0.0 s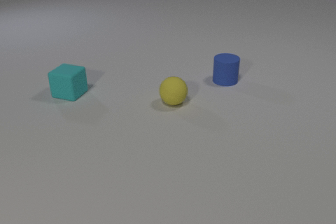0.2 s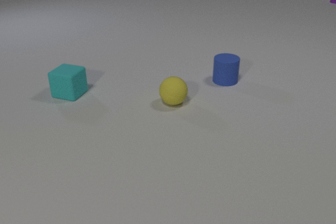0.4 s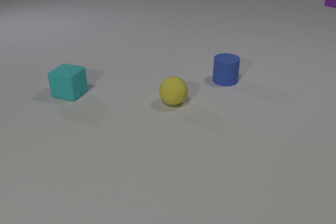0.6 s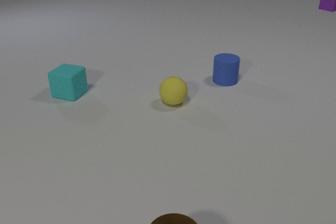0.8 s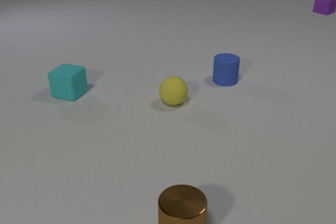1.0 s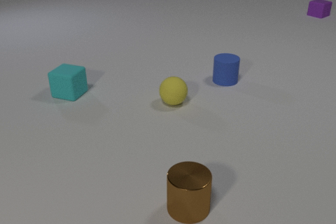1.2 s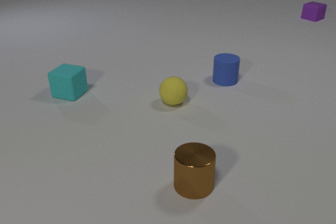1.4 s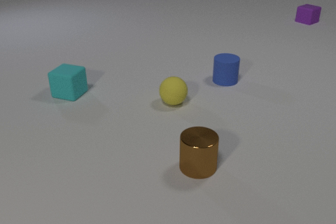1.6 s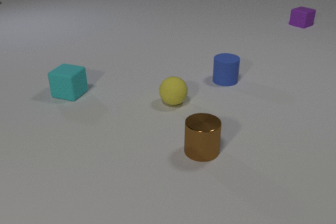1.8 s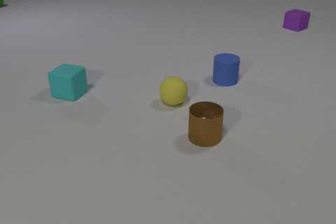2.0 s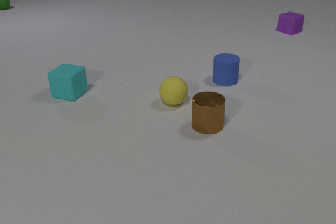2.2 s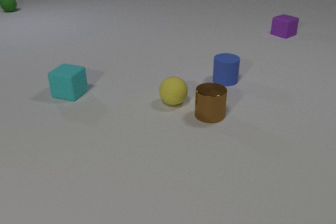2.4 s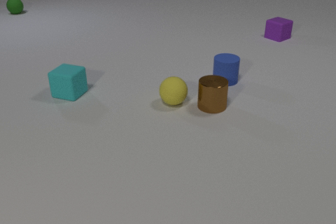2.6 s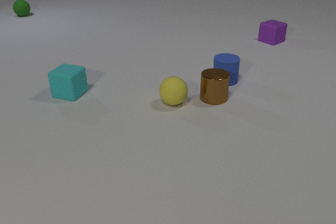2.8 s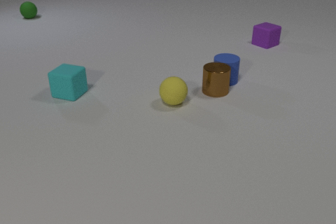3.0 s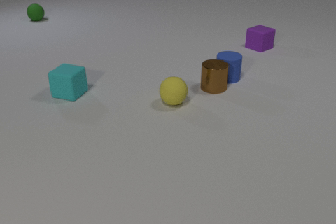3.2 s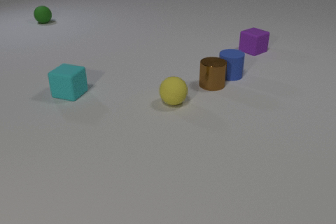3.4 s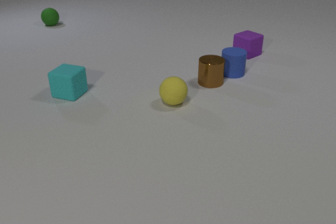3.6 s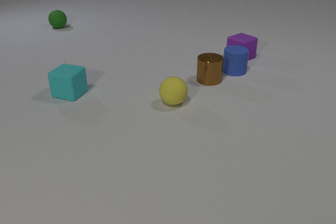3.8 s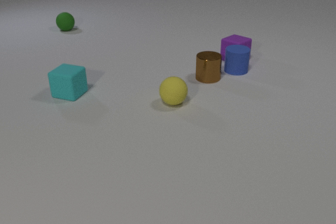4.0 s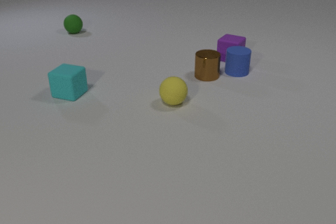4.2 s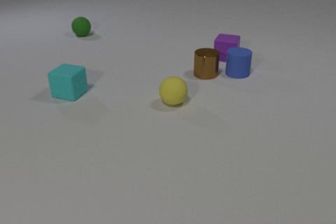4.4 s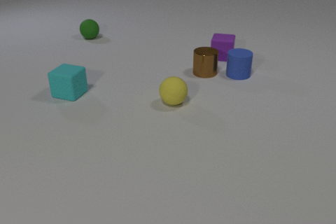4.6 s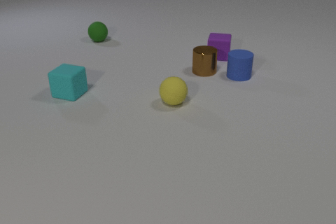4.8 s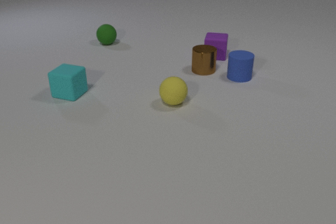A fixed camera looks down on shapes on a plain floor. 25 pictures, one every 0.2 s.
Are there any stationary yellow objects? yes.
What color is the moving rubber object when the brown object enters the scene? purple.
What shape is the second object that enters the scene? cylinder.
0.0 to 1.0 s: The brown metal cylinder comes in at the bottom edge, slides away from the camera. The purple rubber cube slides toward the camera.
1.0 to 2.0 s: The brown metal cylinder slides away from the camera. The purple rubber cube slides toward the camera and to the left. The green rubber sphere comes in at the left edge, rolls toward the camera and to the right.
2.0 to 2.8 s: The brown metal cylinder slides away from the camera. The purple rubber cube slides toward the camera and to the left. The green rubber sphere rolls toward the camera and to the right. The brown metal cylinder and the blue rubber cylinder collide.
2.8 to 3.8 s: The brown metal cylinder slides away from the camera. The blue rubber cylinder slides away from the camera. The purple rubber cube slides toward the camera and to the left. The green rubber sphere rolls toward the camera and to the right. The blue rubber cylinder and the purple rubber cube collide.
3.8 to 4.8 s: The brown metal cylinder slides away from the camera. The blue rubber cylinder slides toward the camera. The purple rubber cube slides to the left, spins so that its near face slides to the right, counterclockwise seen from above. The green rubber sphere rolls toward the camera and to the right.
